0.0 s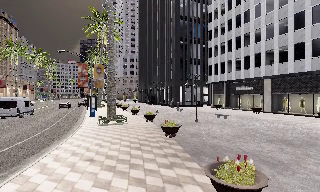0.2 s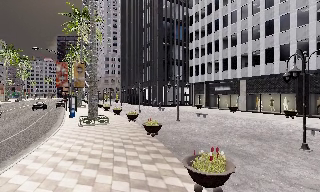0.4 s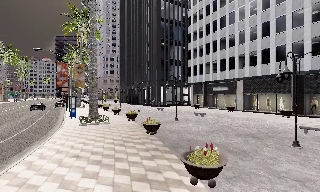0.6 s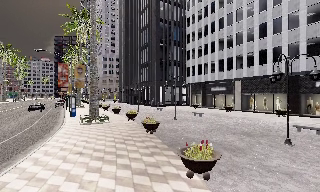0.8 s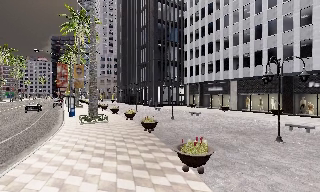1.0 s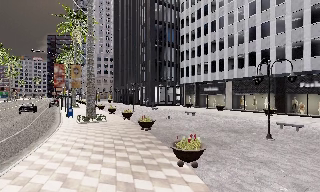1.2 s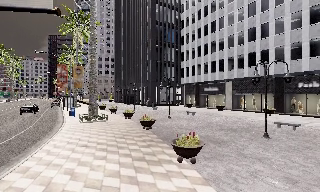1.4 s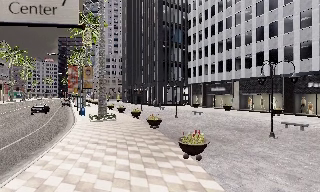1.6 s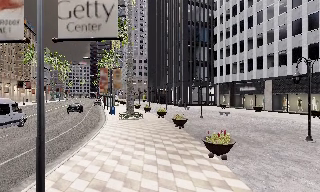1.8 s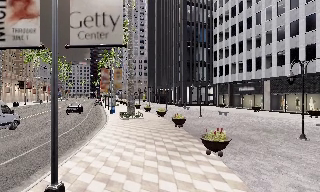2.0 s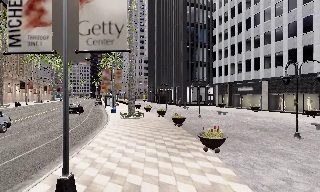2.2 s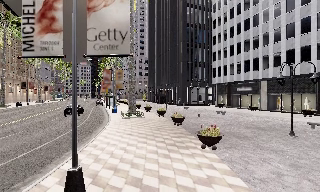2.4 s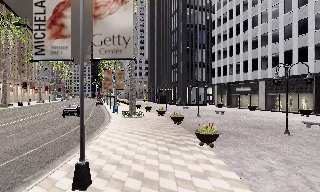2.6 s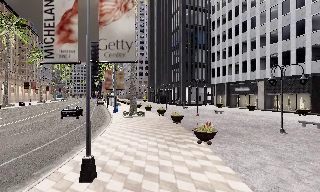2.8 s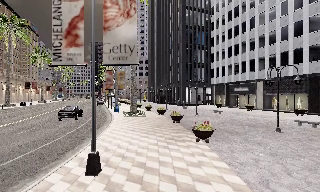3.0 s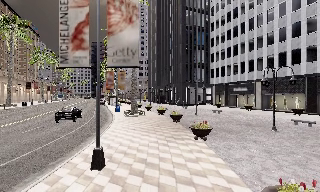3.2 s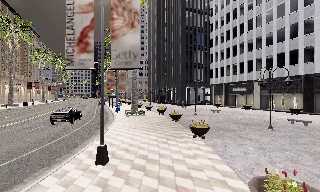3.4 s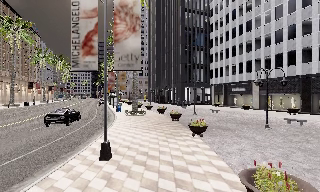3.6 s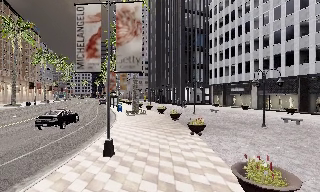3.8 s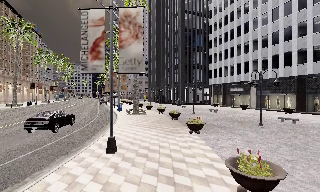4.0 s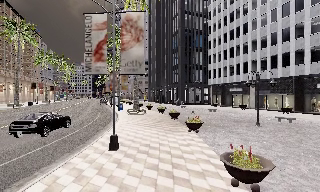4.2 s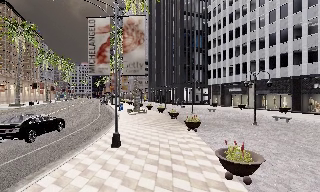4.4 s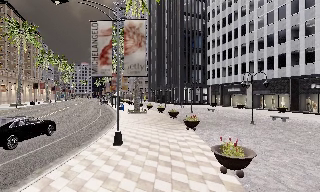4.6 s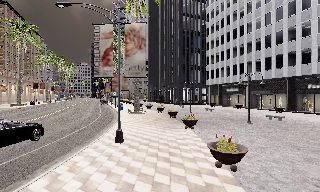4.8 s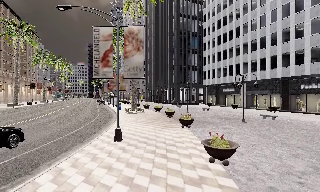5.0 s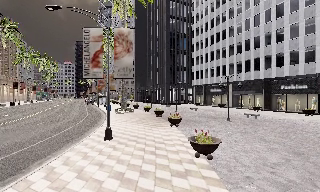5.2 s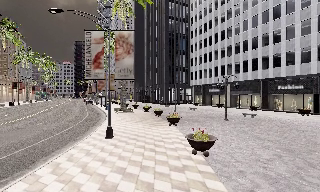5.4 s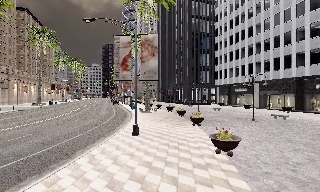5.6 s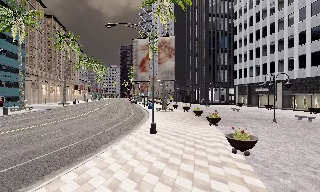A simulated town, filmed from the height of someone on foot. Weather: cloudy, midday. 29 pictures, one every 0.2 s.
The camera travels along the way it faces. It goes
backward.
0.0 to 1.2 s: The camera travels backward, about 2.5 m, so what stands in front gets smaller.
1.2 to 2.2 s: The camera pans to its left, which is counterclockwise from overhead, by about 10 degrees. It travels backward, about 2 m, so what stands in front gets smaller.
2.2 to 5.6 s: The camera travels backward, about 7 m, so what stands in front gets smaller.
The film runs backward here.
